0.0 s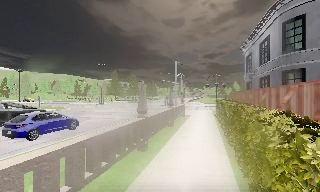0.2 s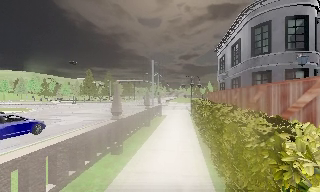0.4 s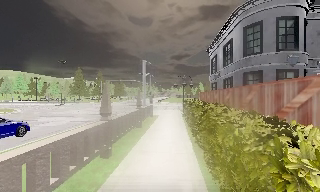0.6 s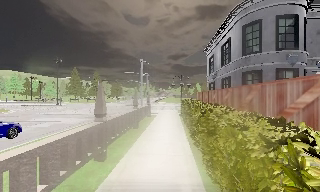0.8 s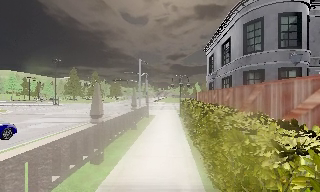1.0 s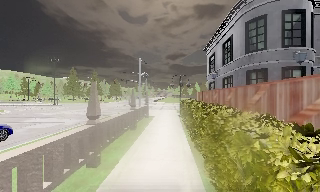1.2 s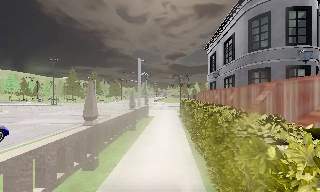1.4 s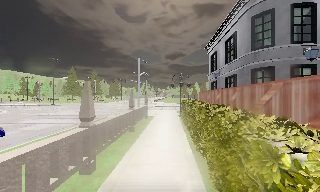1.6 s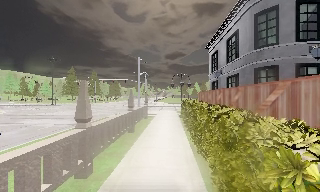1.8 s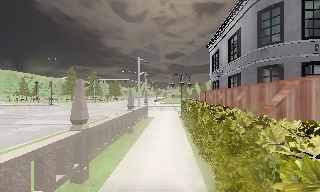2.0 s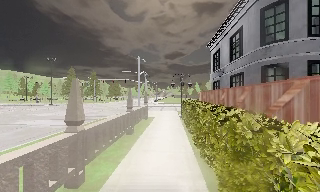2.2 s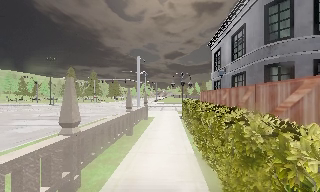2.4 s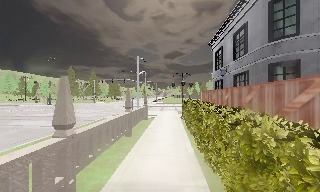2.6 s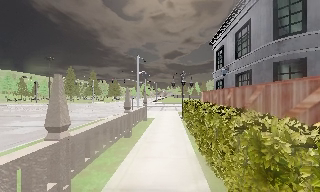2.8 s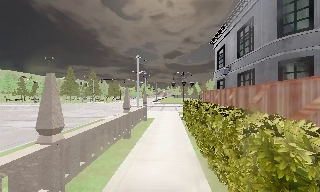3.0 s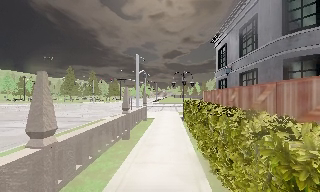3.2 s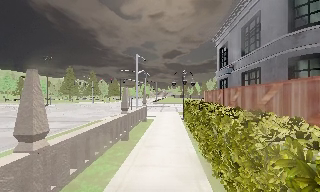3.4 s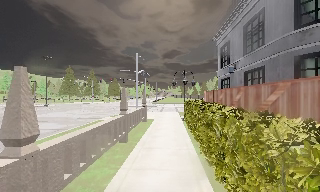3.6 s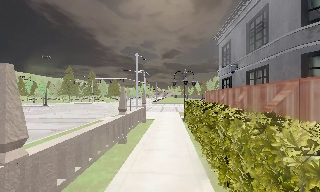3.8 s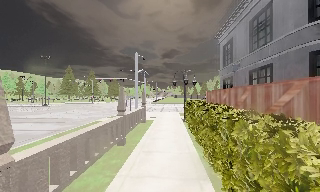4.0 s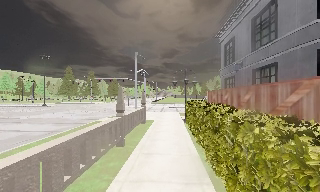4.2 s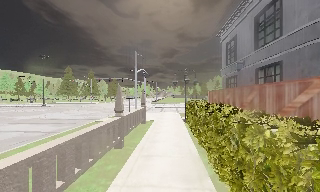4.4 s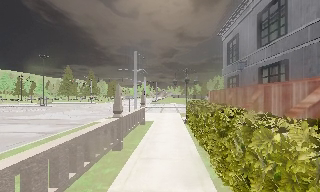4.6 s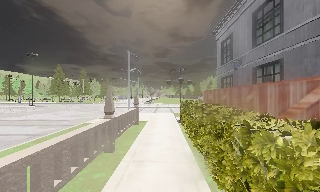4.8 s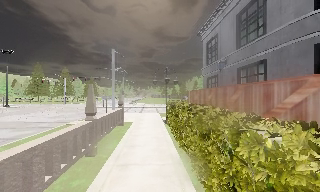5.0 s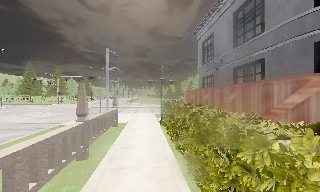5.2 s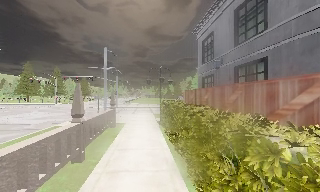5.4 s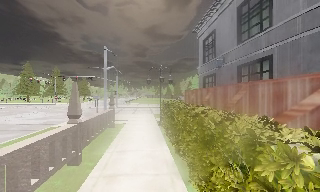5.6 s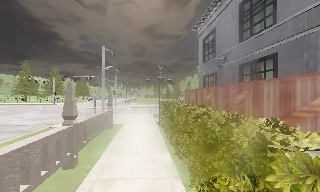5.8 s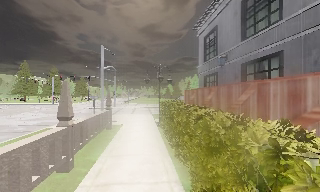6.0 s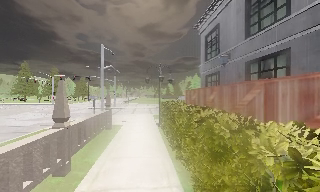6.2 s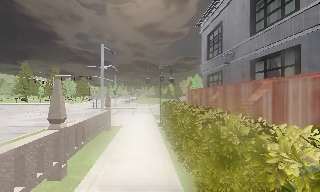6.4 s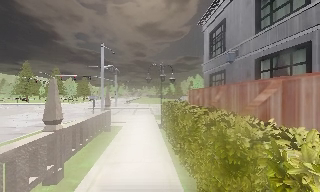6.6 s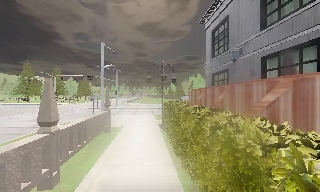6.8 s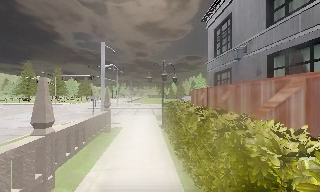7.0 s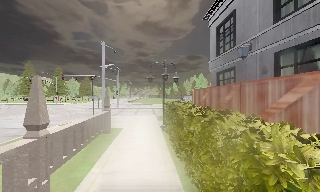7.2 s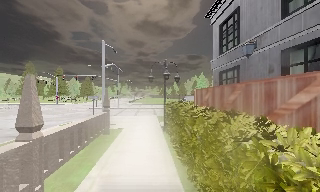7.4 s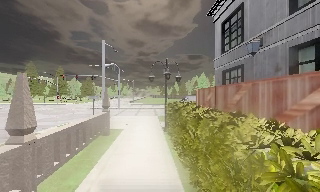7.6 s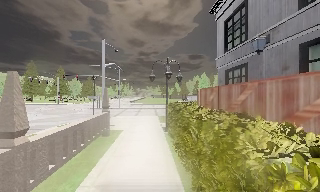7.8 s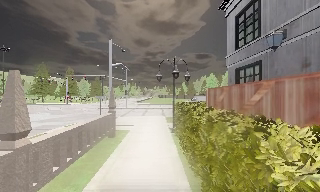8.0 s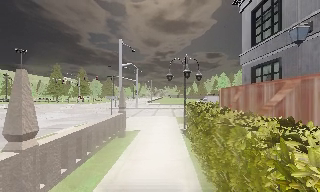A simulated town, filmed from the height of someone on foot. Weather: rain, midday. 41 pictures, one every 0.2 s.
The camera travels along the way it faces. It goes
forward.
0.0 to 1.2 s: The camera swings to its right by about 15 degrees, and the scene slides to the left. It travels forward, about 1.5 m, so what stands in front looms larger.
1.2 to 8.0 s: The camera travels forward, about 8 m, so what stands in front looms larger.
The film runs forward here.
